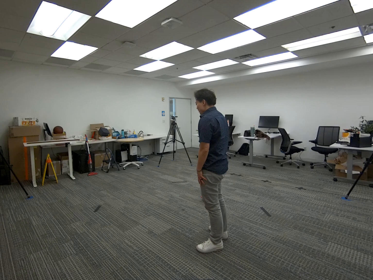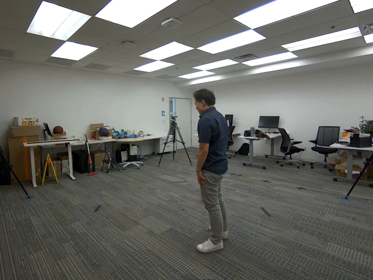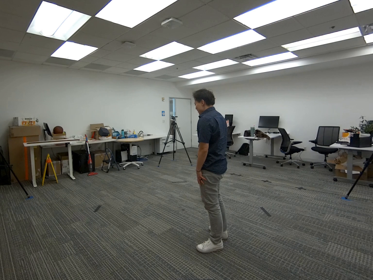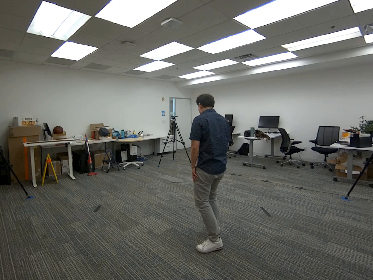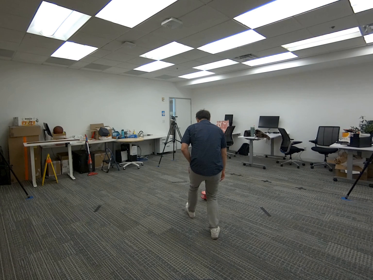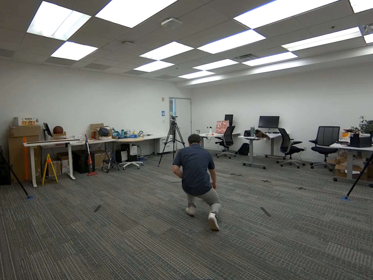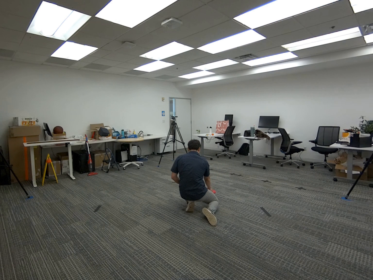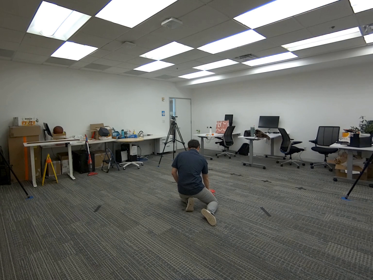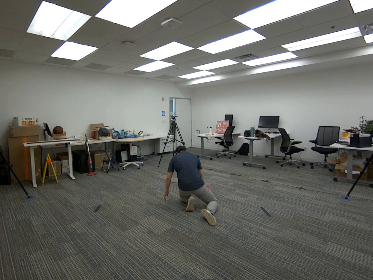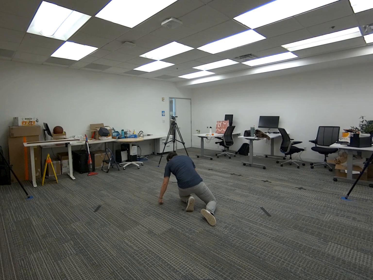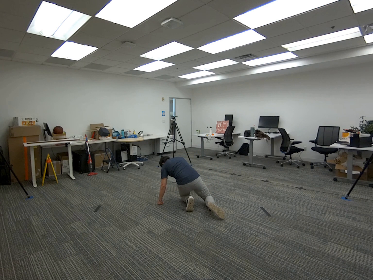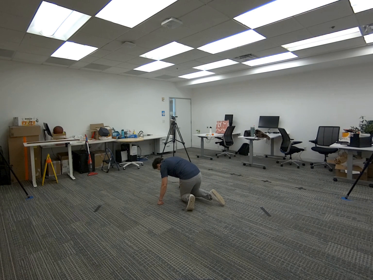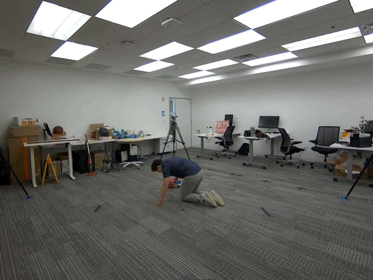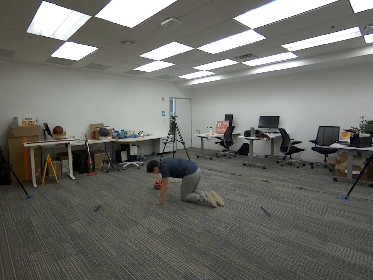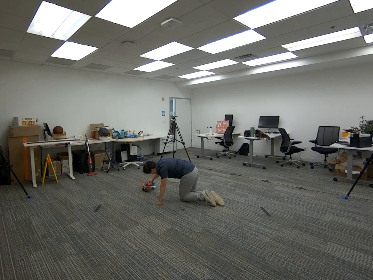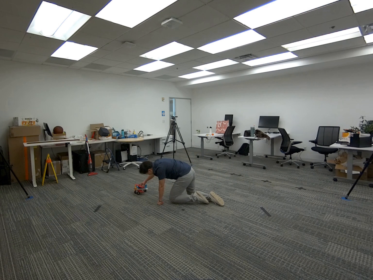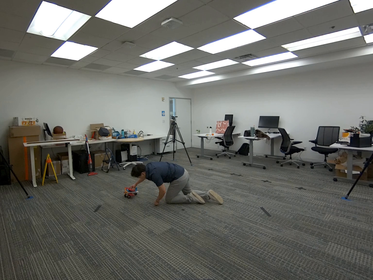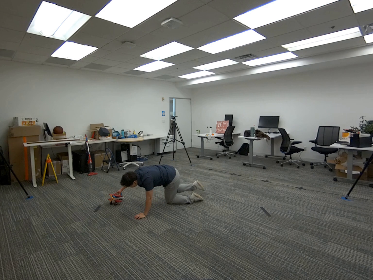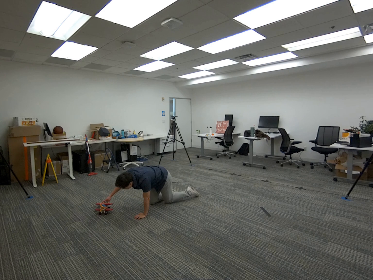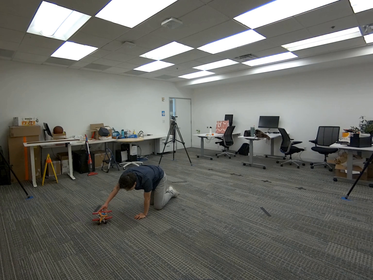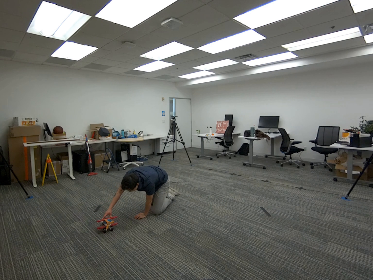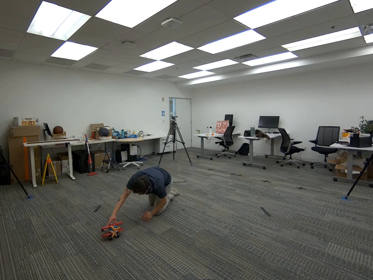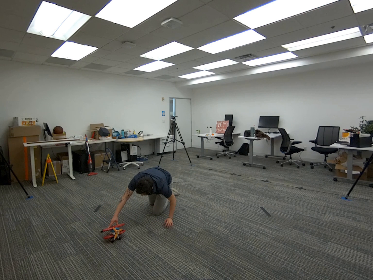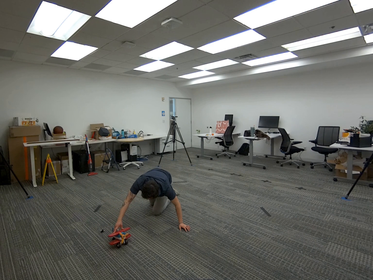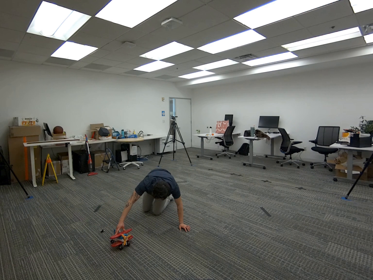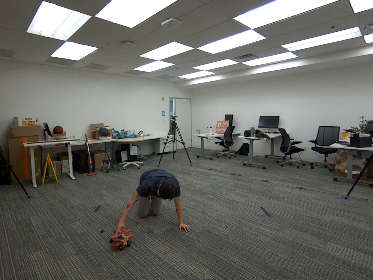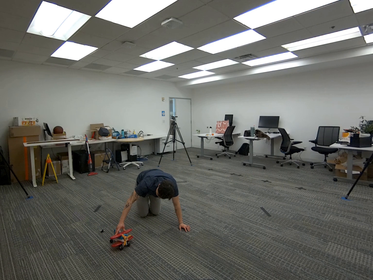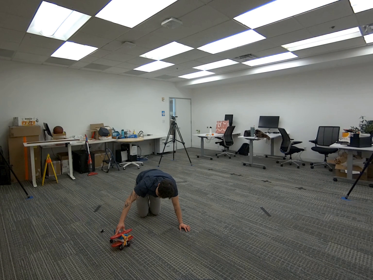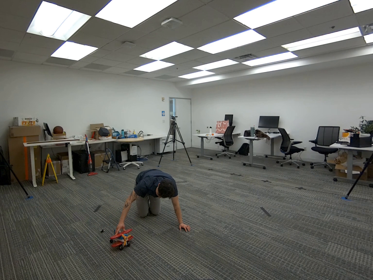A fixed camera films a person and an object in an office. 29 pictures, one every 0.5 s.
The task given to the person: Walk to the toy airplane on the ground. Place your right hand on top of it and push it, rolling it along the ground until finished.
